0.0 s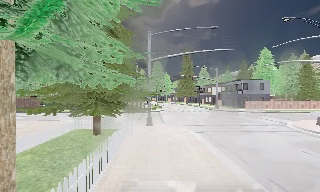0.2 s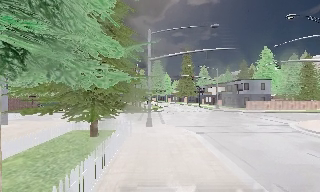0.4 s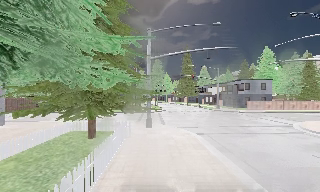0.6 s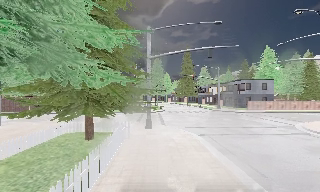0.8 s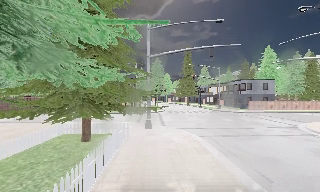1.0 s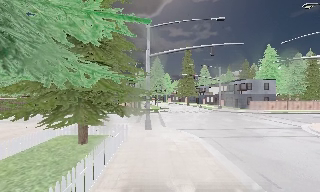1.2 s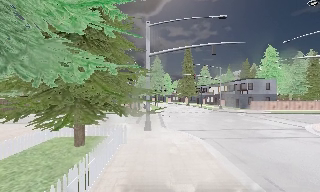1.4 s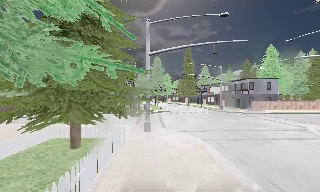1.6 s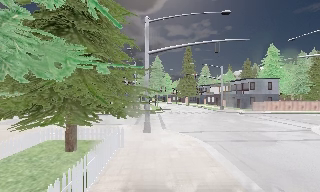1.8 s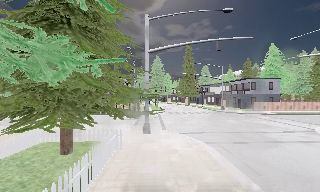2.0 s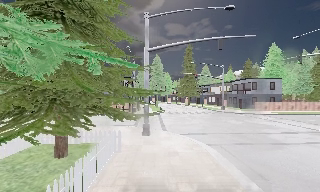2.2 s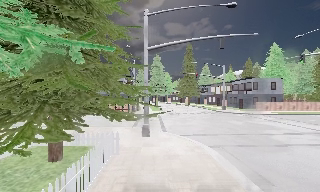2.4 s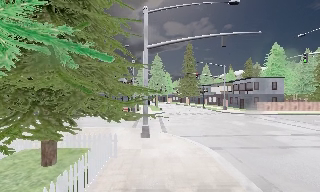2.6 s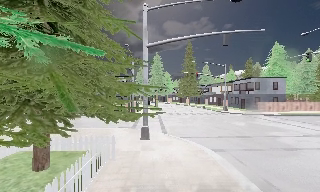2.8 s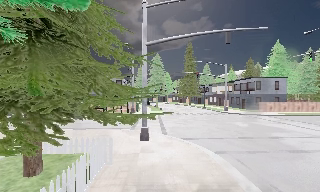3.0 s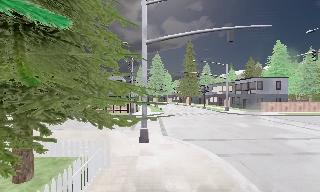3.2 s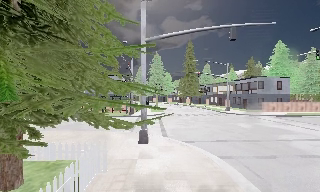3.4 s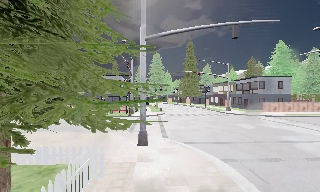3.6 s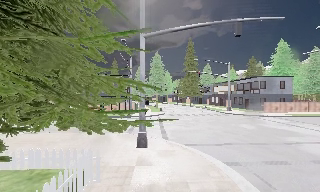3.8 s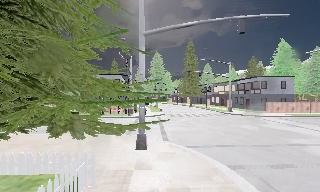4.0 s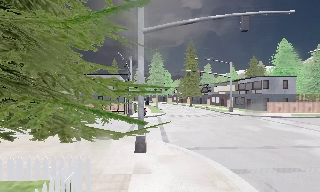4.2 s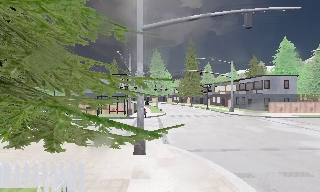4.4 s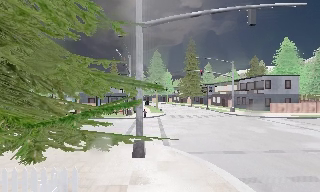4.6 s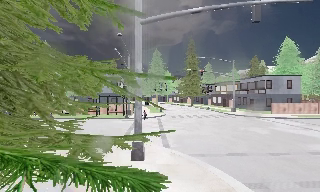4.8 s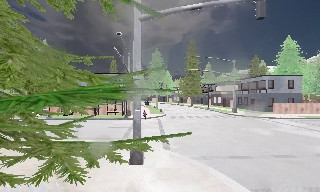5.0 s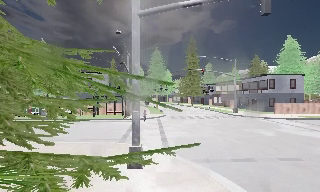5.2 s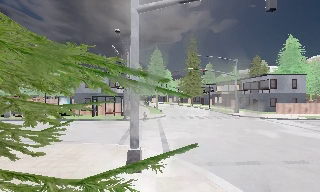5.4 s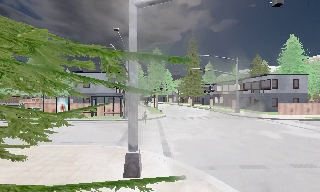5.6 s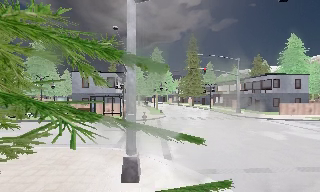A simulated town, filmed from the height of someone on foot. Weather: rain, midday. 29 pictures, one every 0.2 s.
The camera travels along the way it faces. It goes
forward.
0.0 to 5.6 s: The camera travels forward, about 9 m, so what stands in front looms larger.
The film runs forward here.
